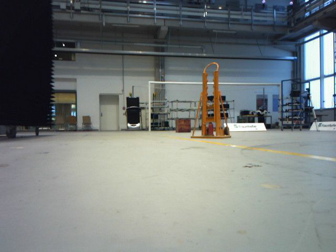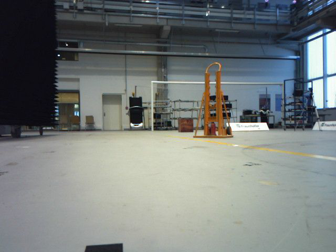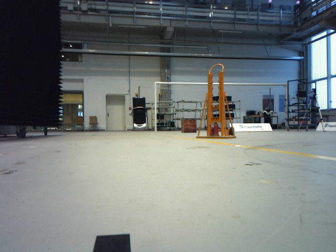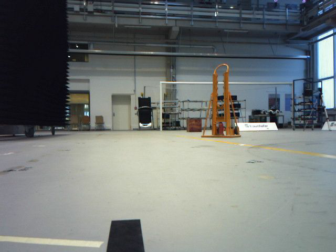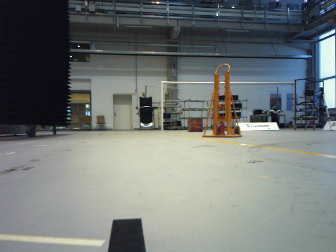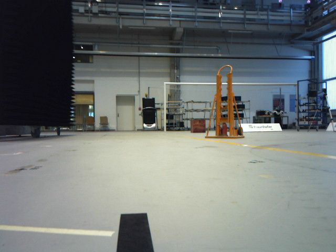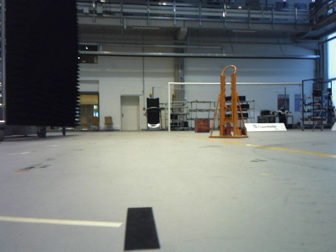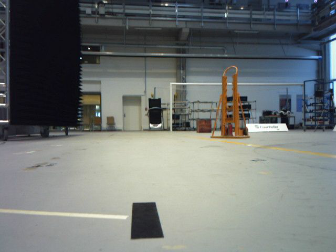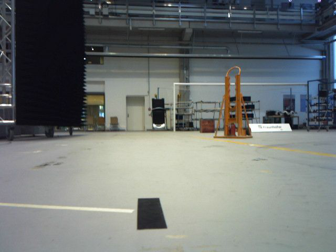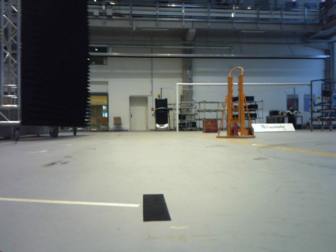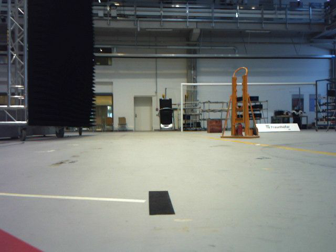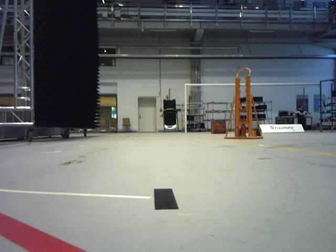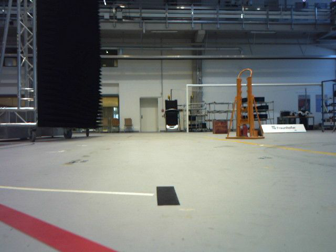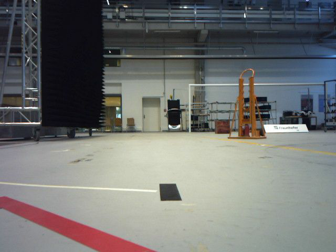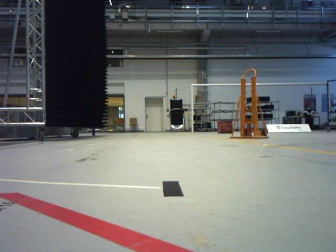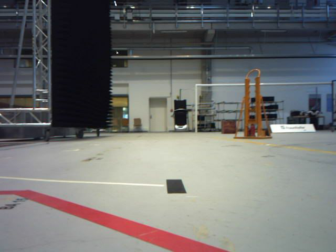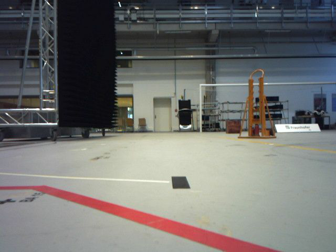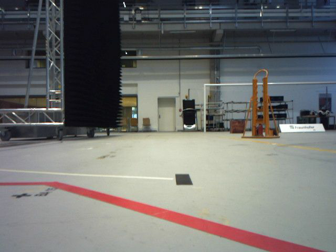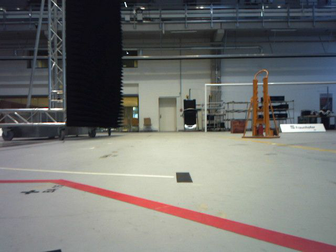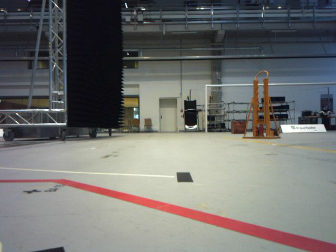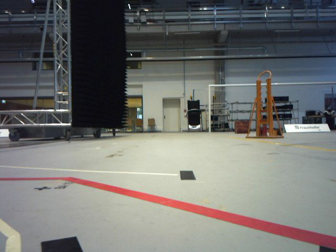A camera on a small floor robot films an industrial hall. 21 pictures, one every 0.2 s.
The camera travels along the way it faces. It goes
backward.
0.0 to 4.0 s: The camera swings to its left by about 10 degrees, and the scene slides to the right. It travels backward, about 0.8 m, so what stands in front gets smaller.
The film runs backward here.
